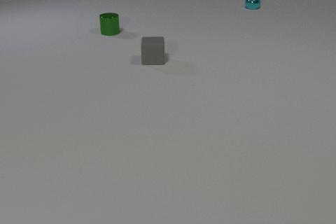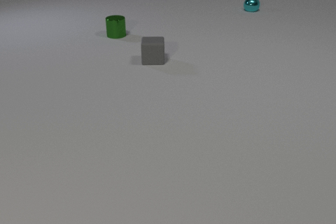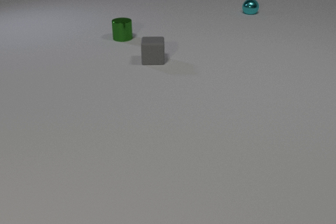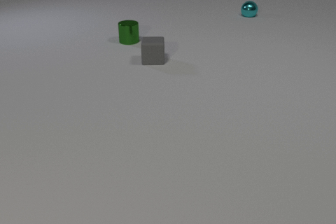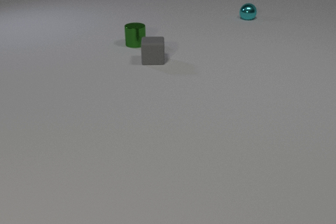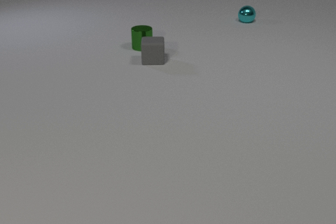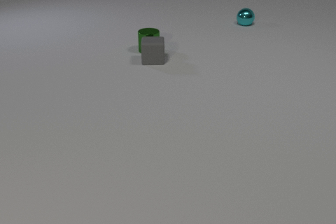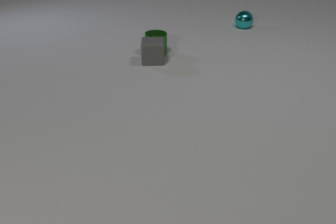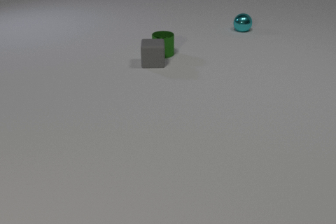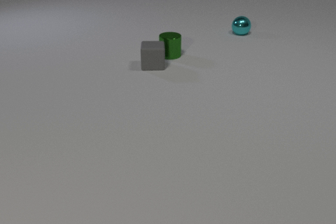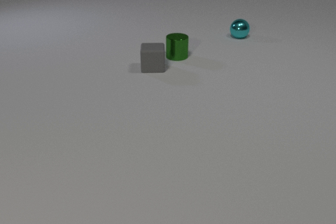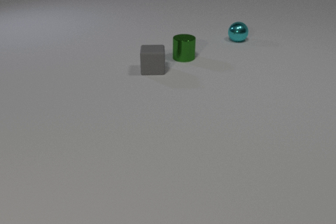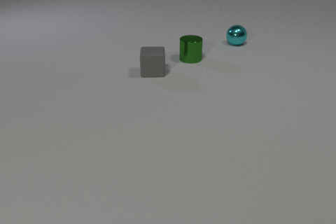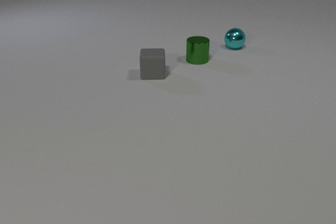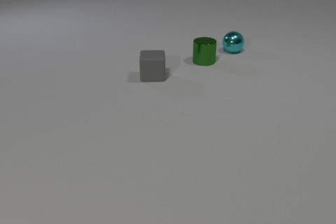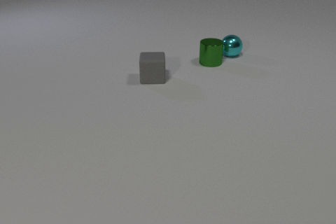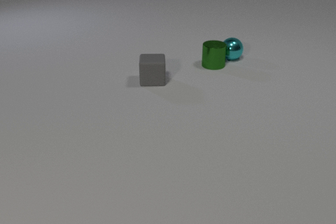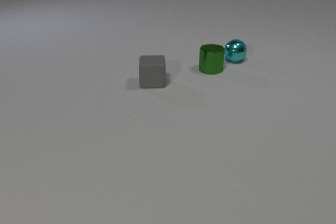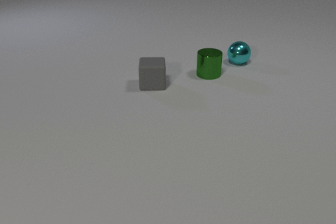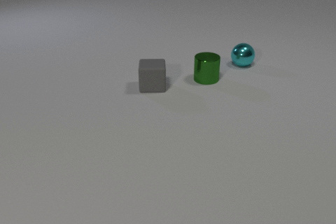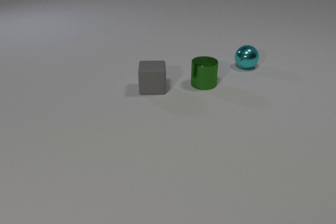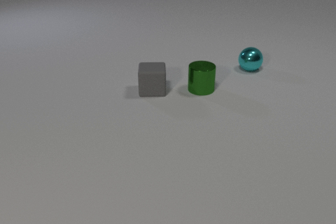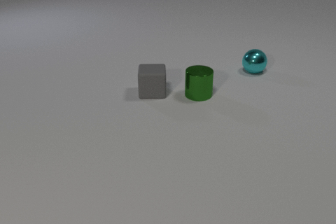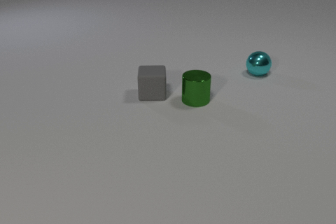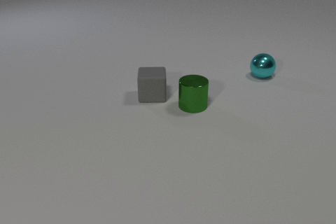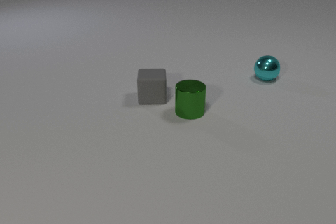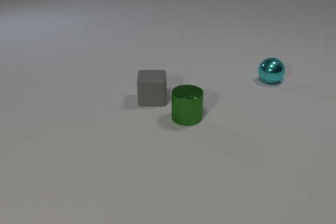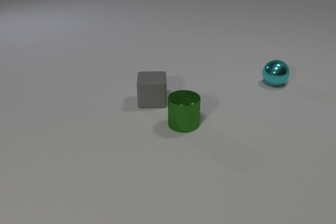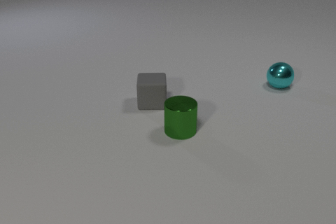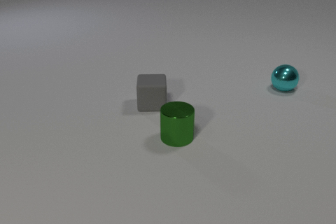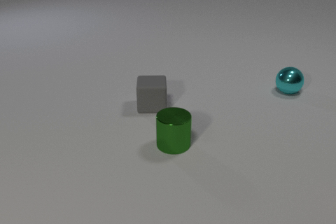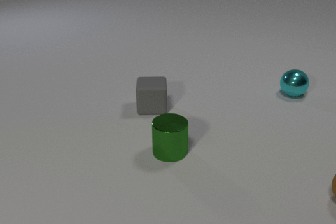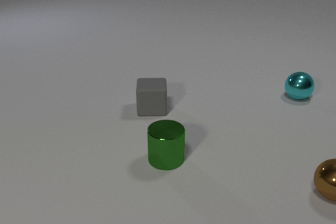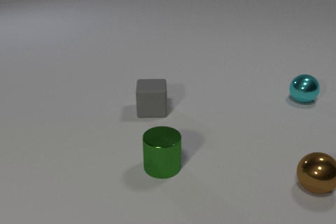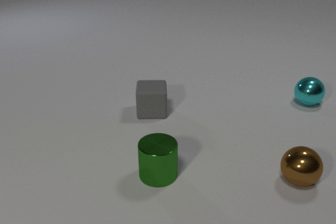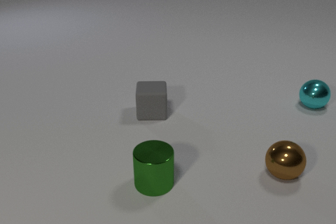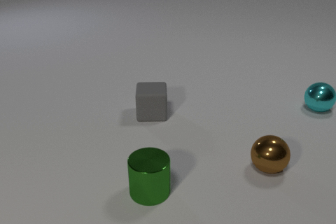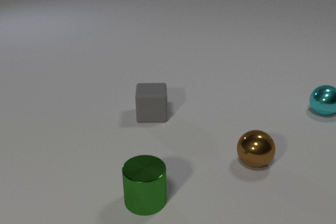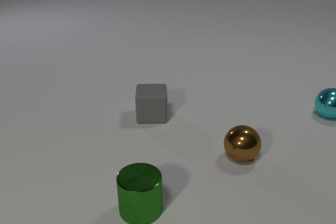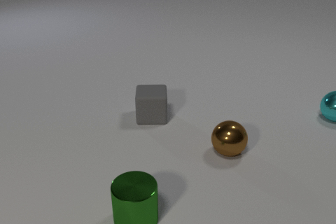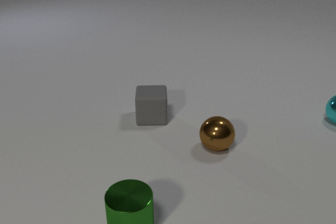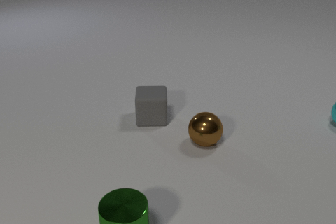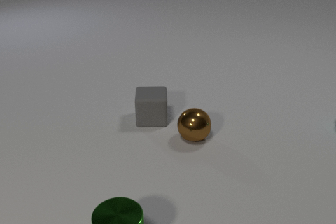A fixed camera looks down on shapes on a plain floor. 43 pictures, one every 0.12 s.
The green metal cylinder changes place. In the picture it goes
toward the camera.
The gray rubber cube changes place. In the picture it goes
toward the camera.
0.00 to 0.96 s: The green metal cylinder slides toward the camera and to the right. The gray rubber cube slides toward the camera. The cyan metal sphere rolls toward the camera. The green metal cylinder and the gray rubber cube collide.
0.96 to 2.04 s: The green metal cylinder slides to the right and toward the camera. The gray rubber cube slides toward the camera. The cyan metal sphere rolls toward the camera. The green metal cylinder and the cyan metal sphere collide.
2.04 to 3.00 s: The green metal cylinder slides toward the camera. The gray rubber cube slides toward the camera. The cyan metal sphere rolls toward the camera and to the right.
3.00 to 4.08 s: The green metal cylinder slides toward the camera. The gray rubber cube slides toward the camera. The cyan metal sphere rolls toward the camera and to the right. The brown metal sphere comes in at the right edge, rolls to the left.
4.08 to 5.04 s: The green metal cylinder slides toward the camera. The gray rubber cube slides toward the camera. The cyan metal sphere rolls to the right and toward the camera, leaves at the right edge. The brown metal sphere rolls to the left and away from the camera.
What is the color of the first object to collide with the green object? gray.
How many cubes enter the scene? 0.
What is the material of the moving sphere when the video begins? metal.
